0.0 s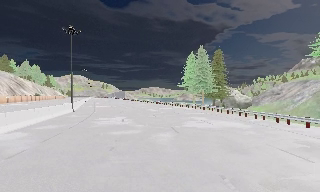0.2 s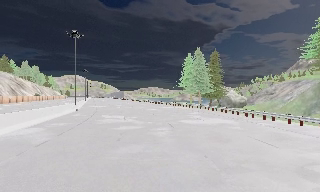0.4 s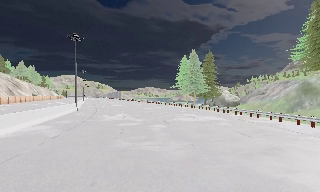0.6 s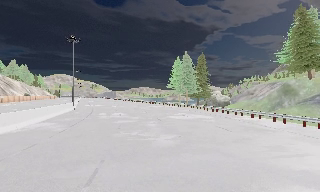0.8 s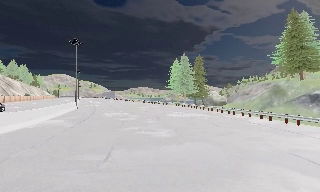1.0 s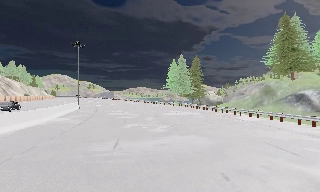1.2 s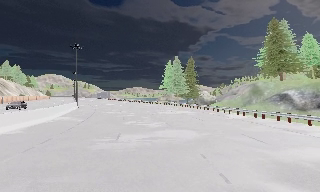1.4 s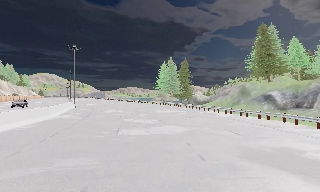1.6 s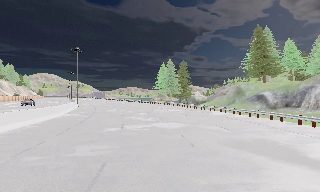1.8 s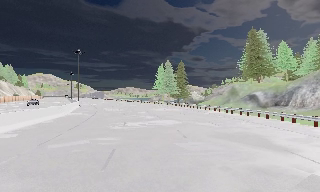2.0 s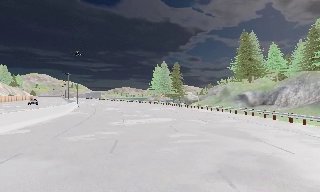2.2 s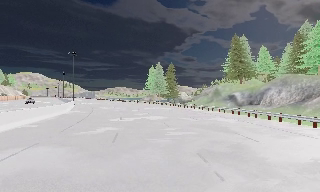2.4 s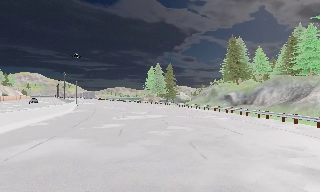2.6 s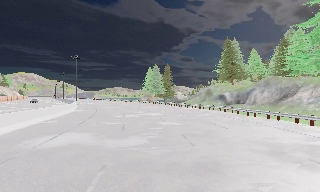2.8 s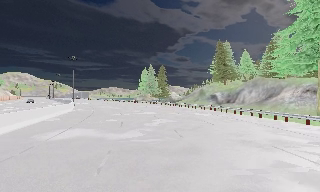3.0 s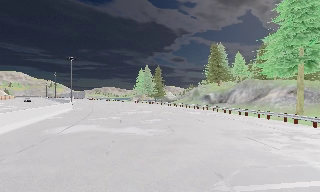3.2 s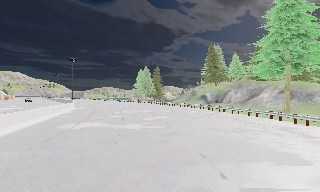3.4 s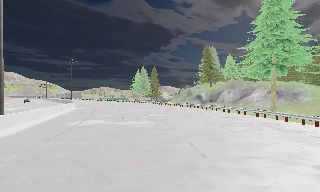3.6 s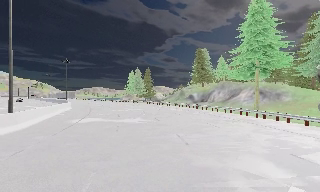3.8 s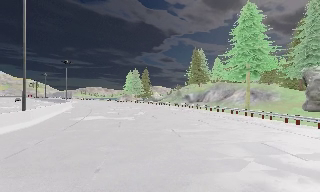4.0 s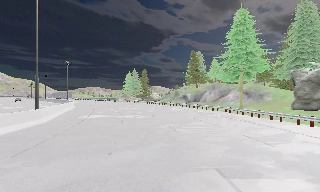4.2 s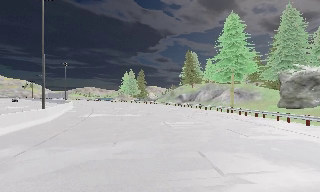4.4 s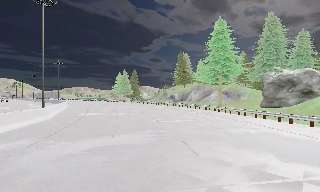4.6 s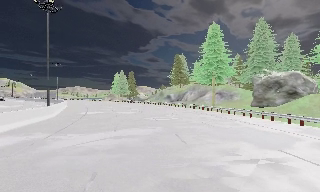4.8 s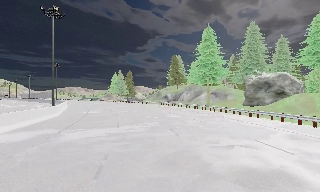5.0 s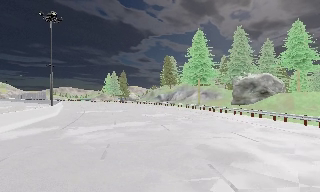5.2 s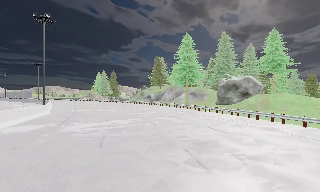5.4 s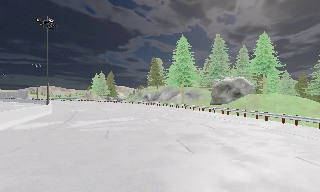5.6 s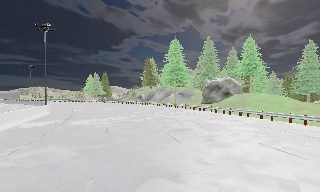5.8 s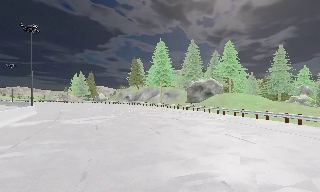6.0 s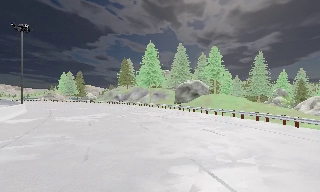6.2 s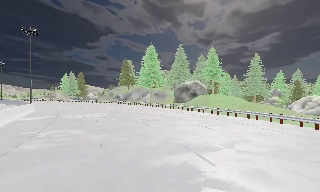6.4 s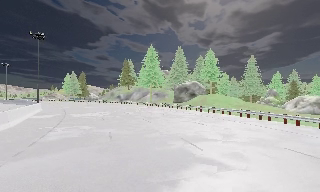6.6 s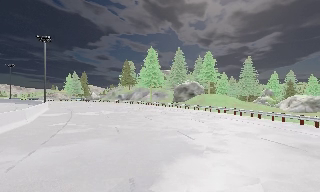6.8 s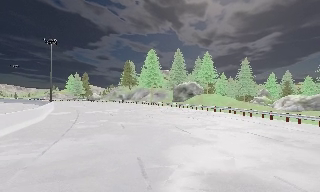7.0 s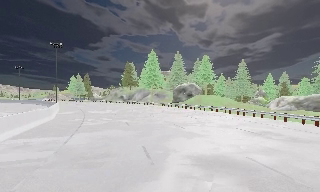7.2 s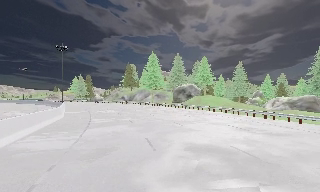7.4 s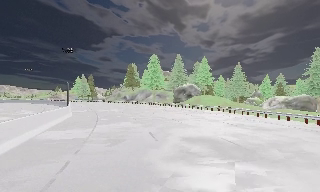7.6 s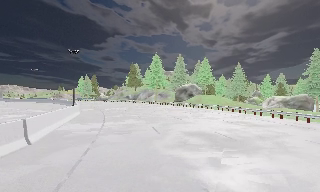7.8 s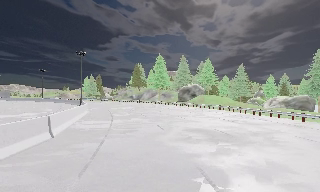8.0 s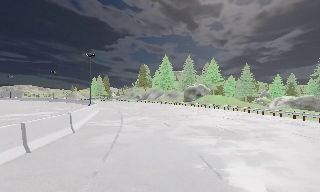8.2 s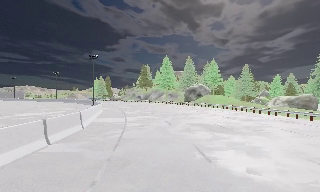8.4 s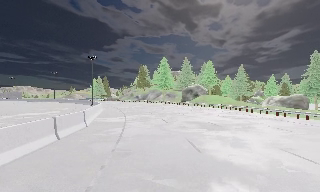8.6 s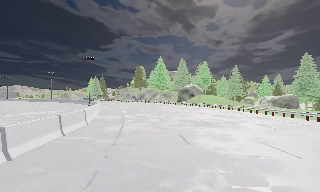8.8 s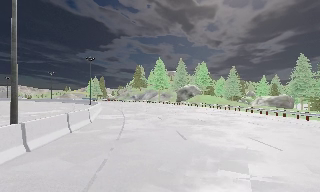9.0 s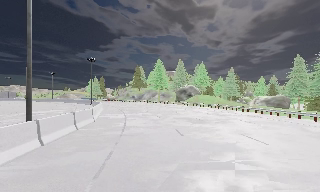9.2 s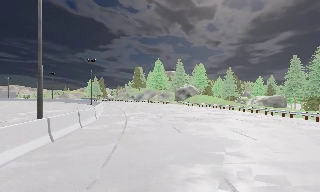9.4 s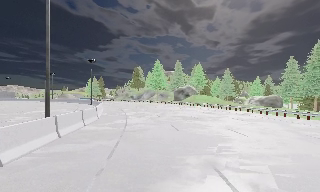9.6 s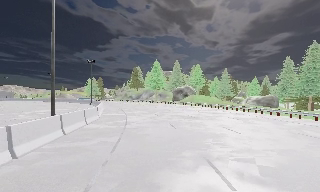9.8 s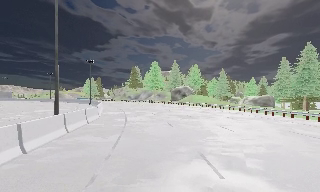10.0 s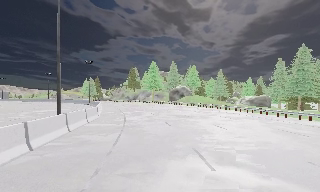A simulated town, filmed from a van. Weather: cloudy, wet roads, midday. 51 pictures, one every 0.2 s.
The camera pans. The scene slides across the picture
to the left.
The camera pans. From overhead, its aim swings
clockwise.
0.0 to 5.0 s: The scene slides to the left, as the camera pans about 30 degrees to its right. It travels backward, about 35 m, so what stands in front gets smaller.
5.0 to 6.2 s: The camera pans to its right, which is clockwise from overhead, by about 15 degrees. It travels backward, about 9 m, so what stands in front gets smaller.
6.2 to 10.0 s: The camera travels backward, about 20 m, so what stands in front gets smaller. It loses speed.
The film runs backward here.
